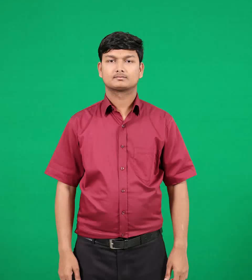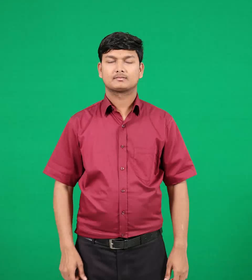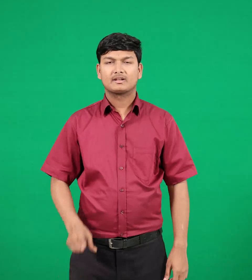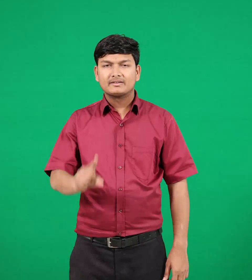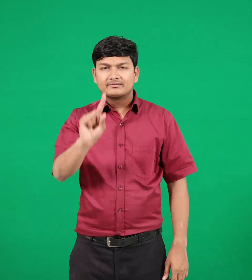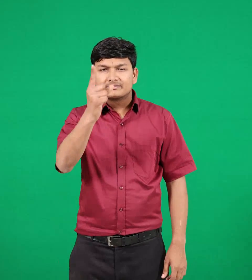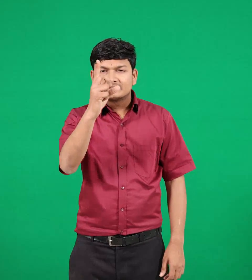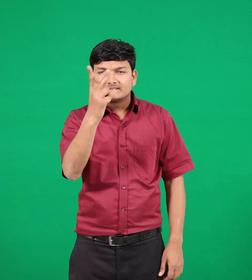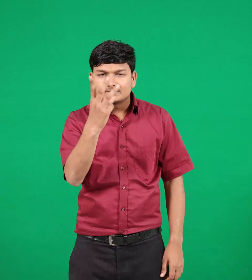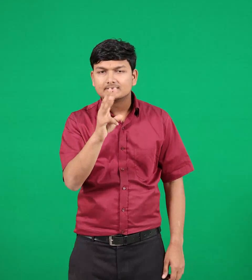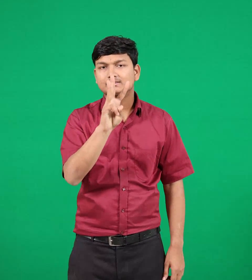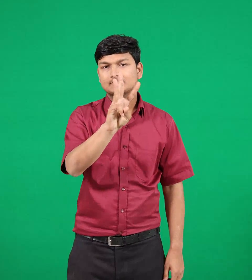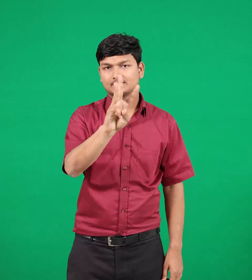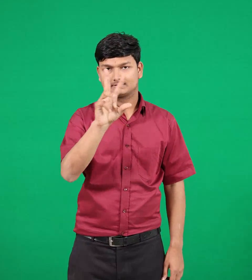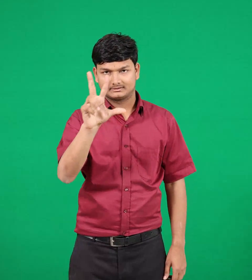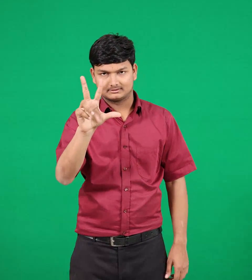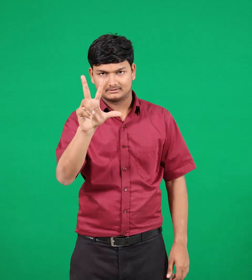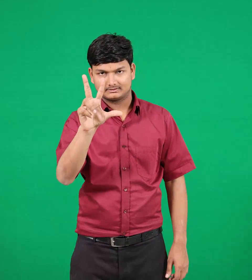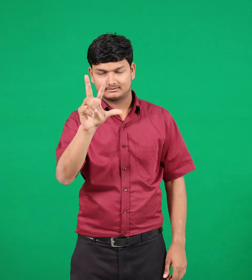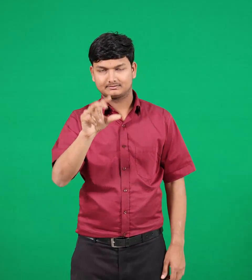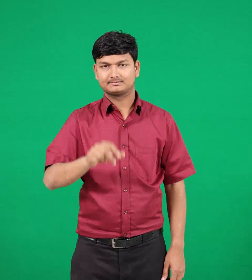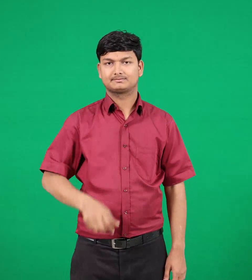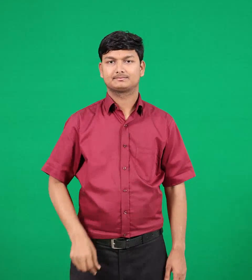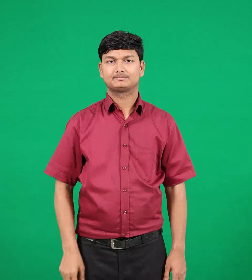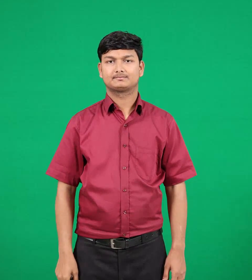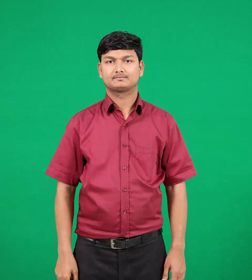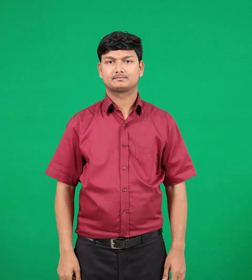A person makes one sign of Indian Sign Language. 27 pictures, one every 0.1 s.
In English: thirtyeighth
